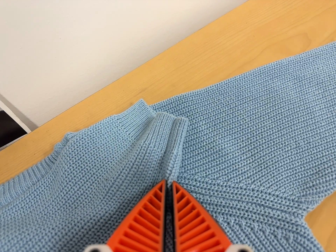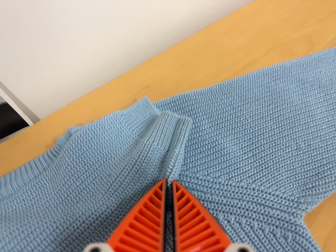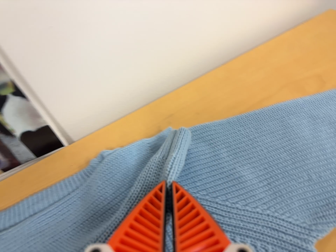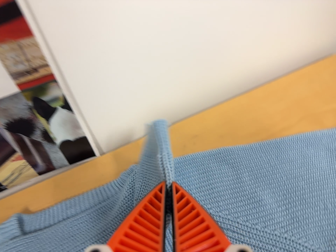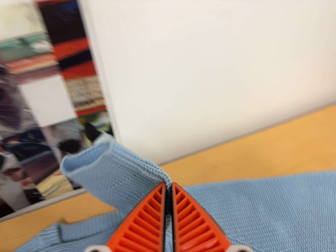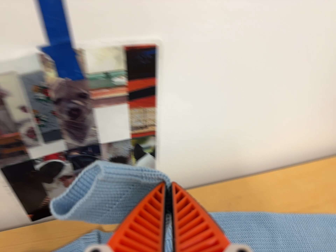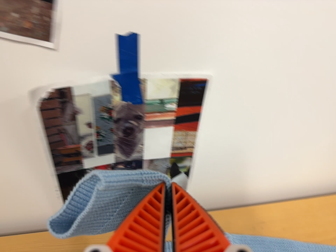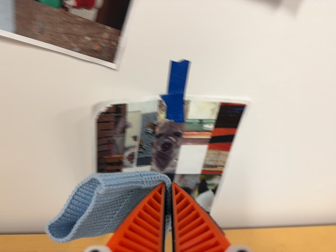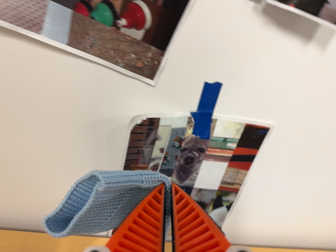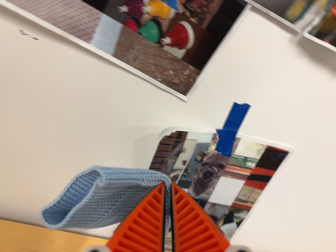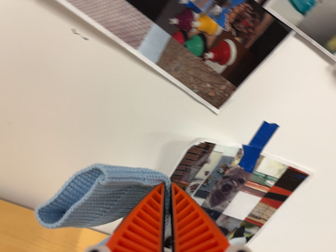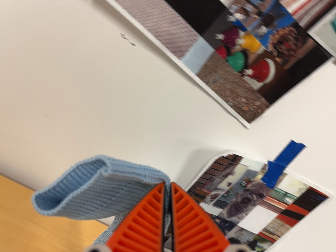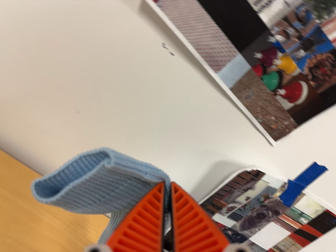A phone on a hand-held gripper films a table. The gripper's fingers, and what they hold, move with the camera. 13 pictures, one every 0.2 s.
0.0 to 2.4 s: The camera swings to its left by about 15 degrees, and the scene slides to the right. It travels to its left and backward, about 50 cm, so close, fixed things drift to the right. Its aim tips toward the top of its view by about 30 degrees, and the scene shifts downward. It rolls about its line of sight by about 60 degrees, and the scene rotates clockwise.
The film runs backward here.
